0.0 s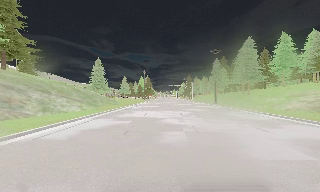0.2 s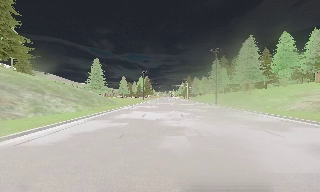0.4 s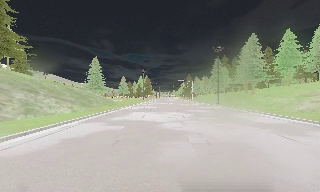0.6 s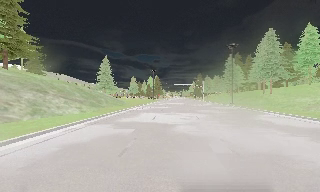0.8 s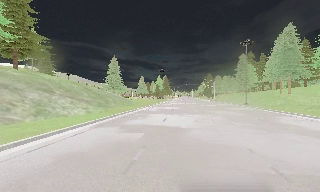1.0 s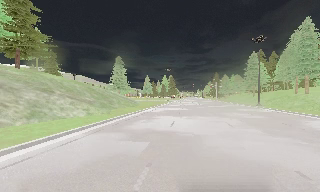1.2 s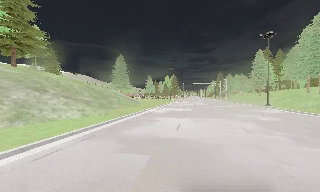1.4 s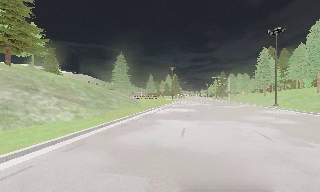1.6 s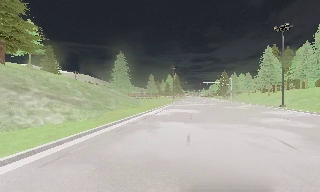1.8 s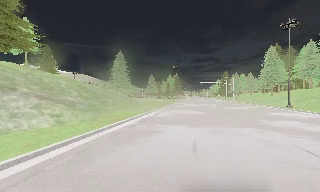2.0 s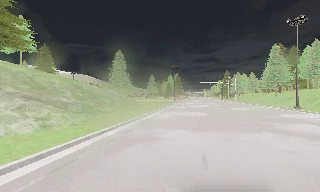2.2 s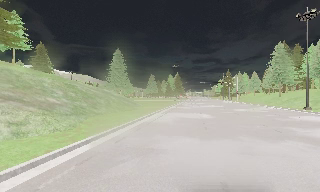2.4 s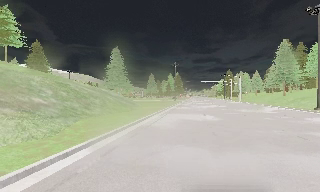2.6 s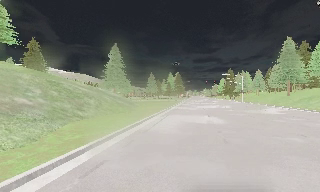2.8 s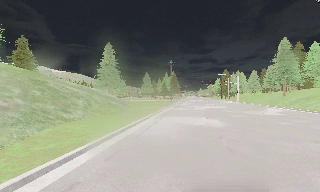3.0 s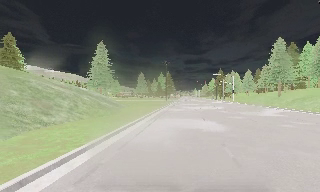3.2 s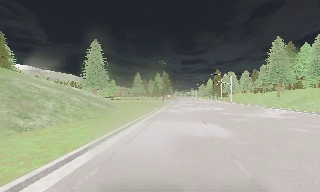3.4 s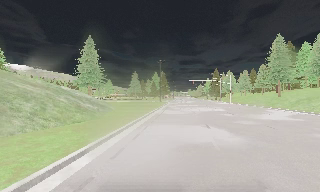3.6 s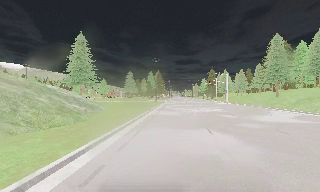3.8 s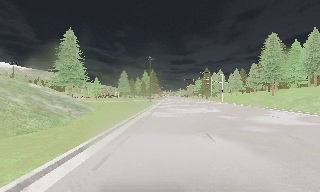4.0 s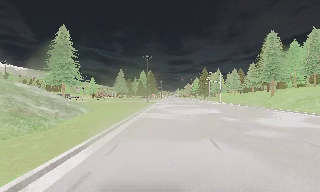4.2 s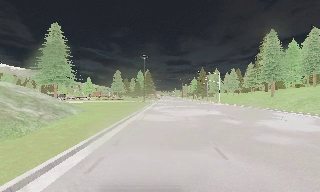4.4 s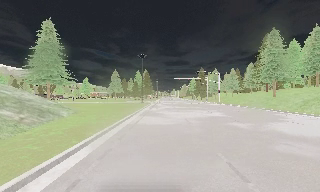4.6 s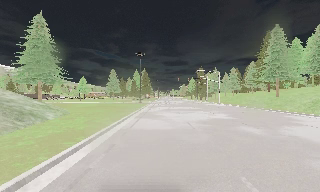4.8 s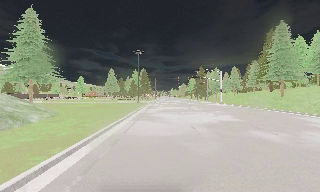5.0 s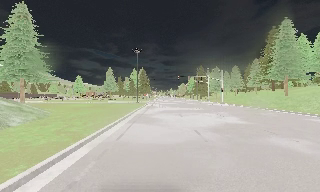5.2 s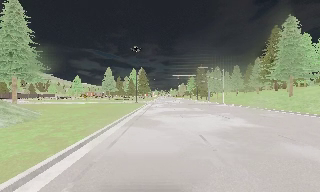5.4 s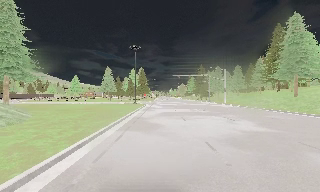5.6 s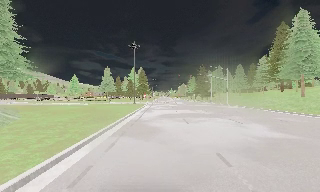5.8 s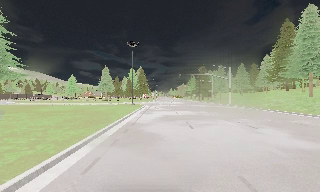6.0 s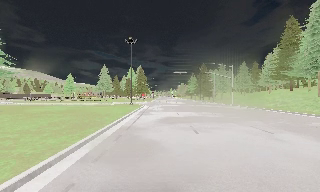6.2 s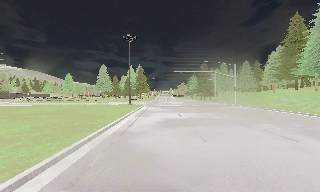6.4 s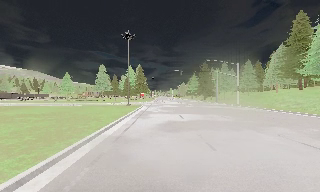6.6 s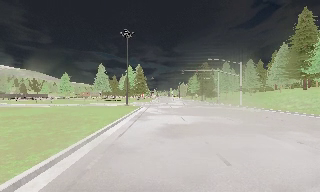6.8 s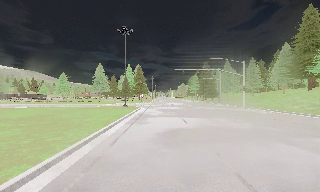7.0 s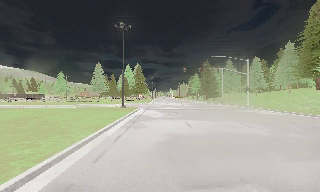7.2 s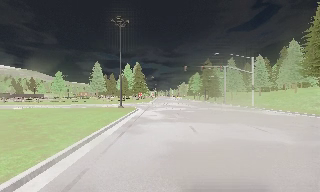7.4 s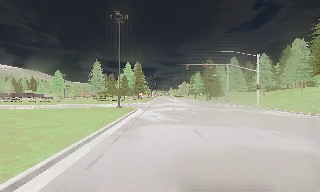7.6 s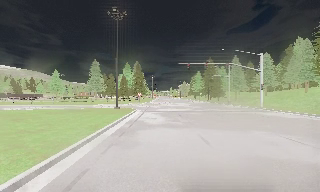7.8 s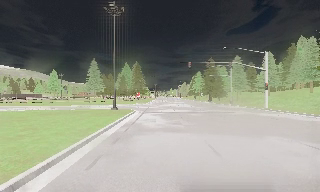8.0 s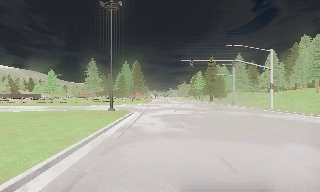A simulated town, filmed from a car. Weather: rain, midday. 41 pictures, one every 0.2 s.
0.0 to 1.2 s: The camera travels forward, about 7 m, so what stands in front looms larger. It gains speed.
1.2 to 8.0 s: The camera pans to its right, which is clockwise from overhead, by about 10 degrees. It travels forward, about 40 m, so what stands in front looms larger.
The film runs forward here.
